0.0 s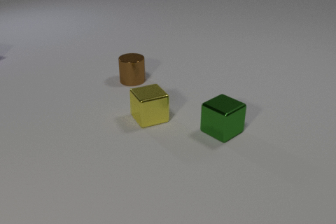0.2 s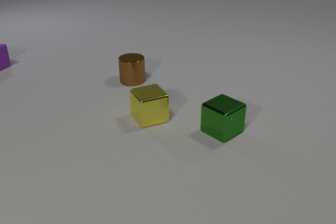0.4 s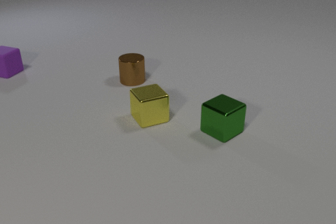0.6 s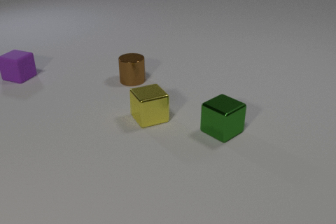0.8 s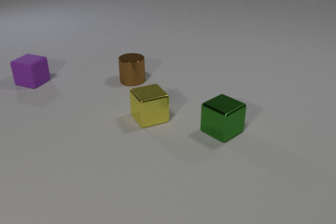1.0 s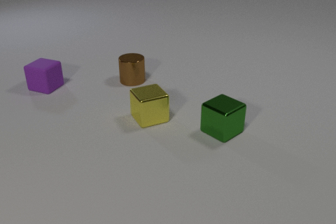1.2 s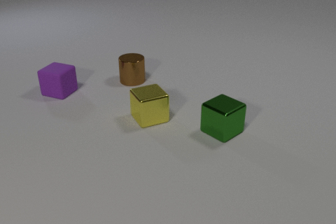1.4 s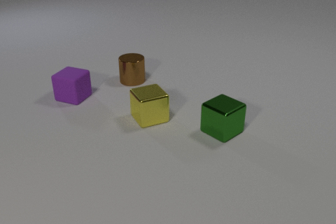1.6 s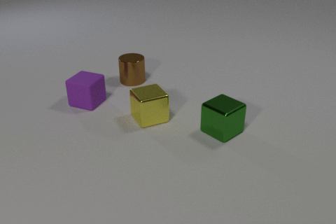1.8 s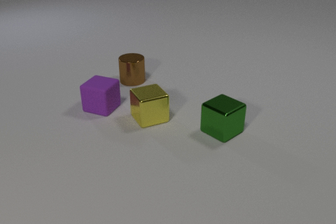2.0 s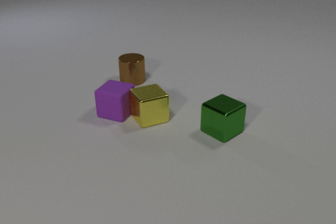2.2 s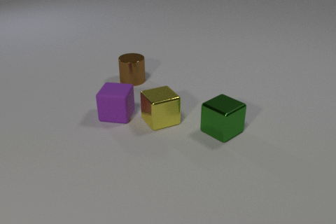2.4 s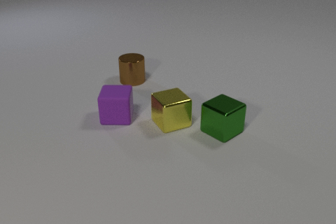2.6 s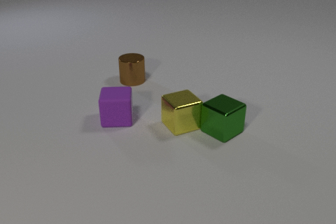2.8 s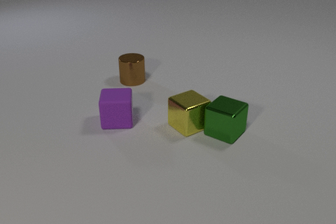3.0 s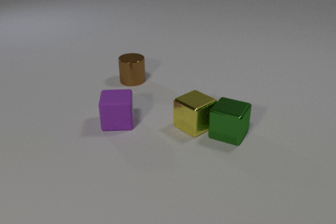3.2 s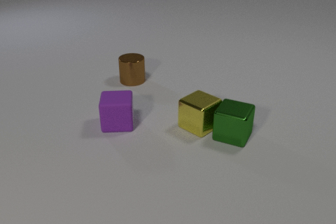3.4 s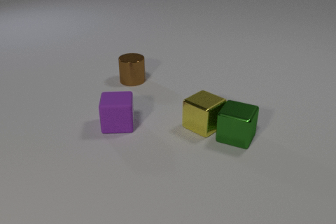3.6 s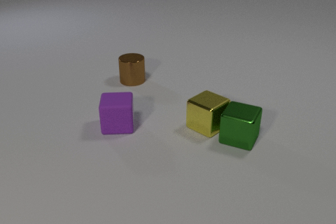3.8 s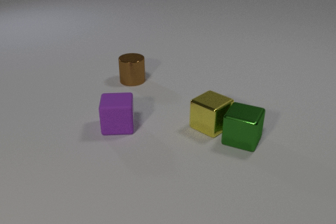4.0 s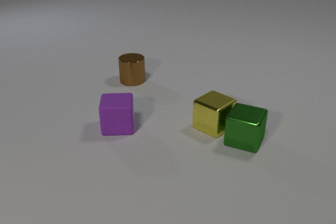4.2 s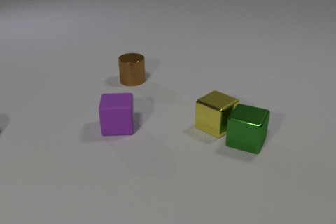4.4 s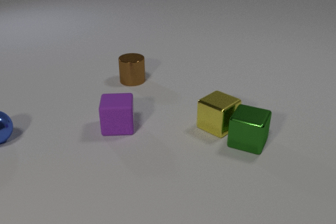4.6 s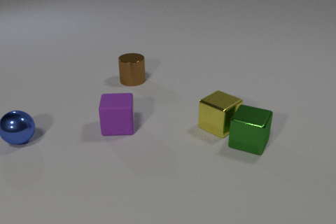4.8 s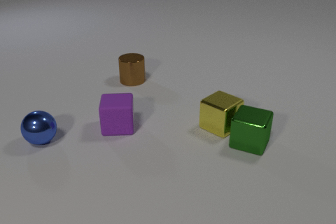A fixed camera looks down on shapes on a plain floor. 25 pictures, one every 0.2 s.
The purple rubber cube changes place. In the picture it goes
toward the camera.
0.0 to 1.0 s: The purple rubber cube comes in at the left edge, slides toward the camera and to the right.
1.0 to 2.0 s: The purple rubber cube slides toward the camera and to the right. The purple rubber cube and the yellow metal cube collide.
2.0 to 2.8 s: The purple rubber cube slides toward the camera, spins so that its near face slides to the right, counterclockwise seen from above. The yellow metal cube slides to the right. The yellow metal cube and the green metal cube collide.
2.8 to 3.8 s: The purple rubber cube slides toward the camera. The yellow metal cube slides to the right. The green metal cube slides to the right and toward the camera.
3.8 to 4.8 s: The yellow metal cube slides to the right. The green metal cube slides to the right. The blue metal sphere comes in at the left edge, rolls to the right and toward the camera.
What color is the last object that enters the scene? blue.
How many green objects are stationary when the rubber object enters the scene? 1.
How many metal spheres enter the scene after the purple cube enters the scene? 1.
